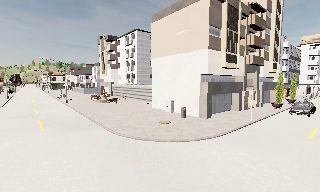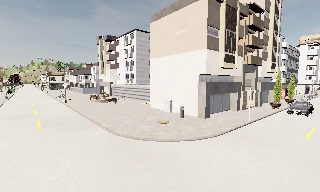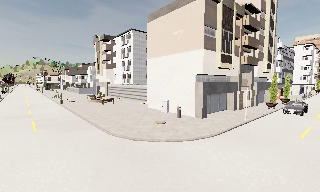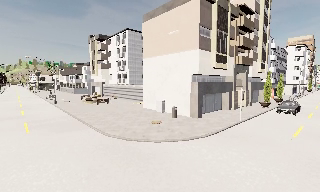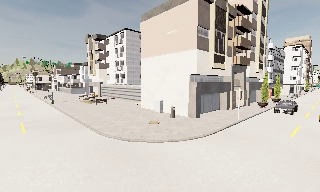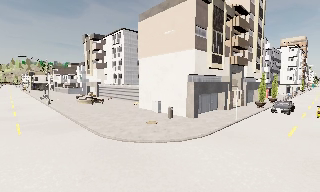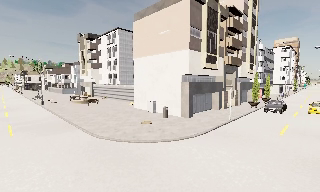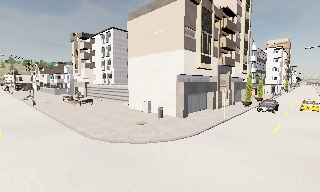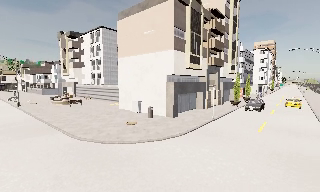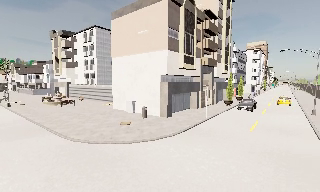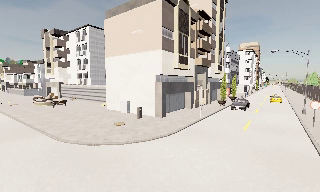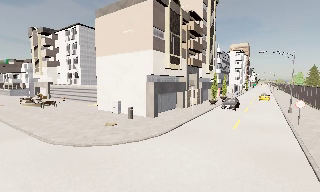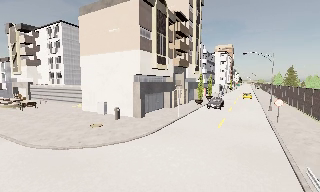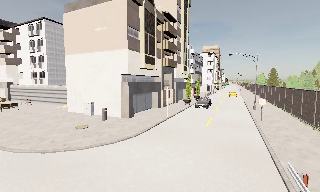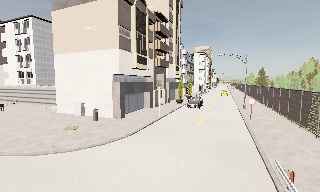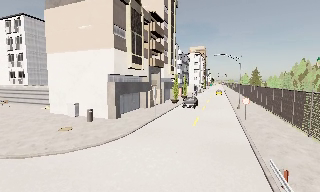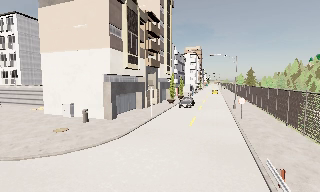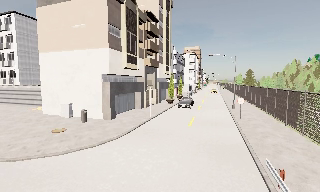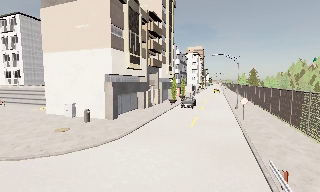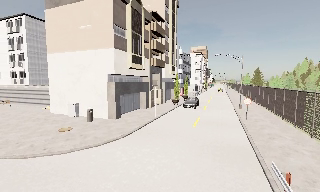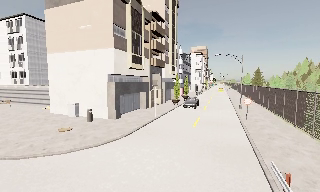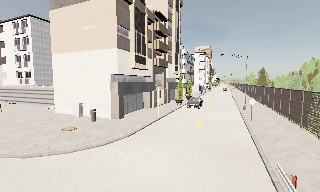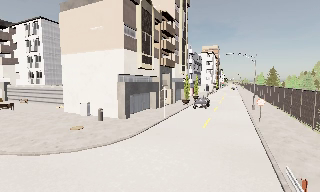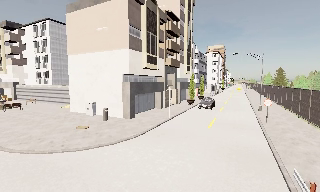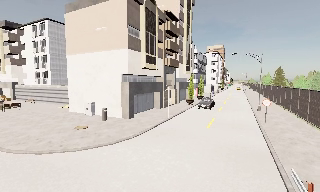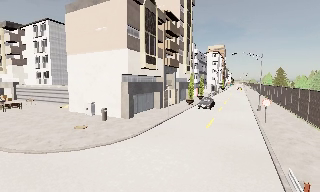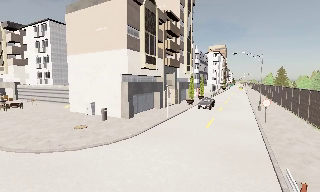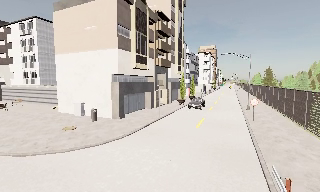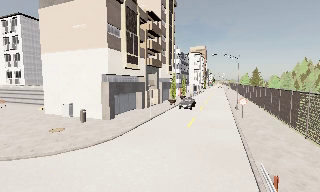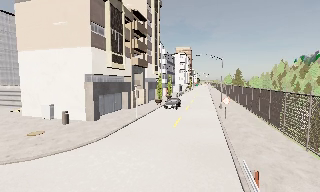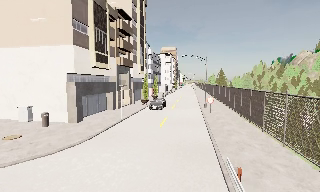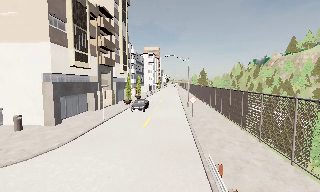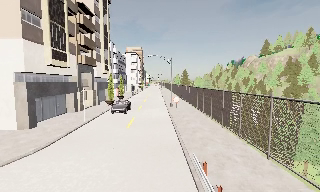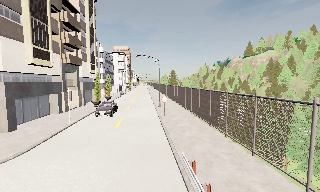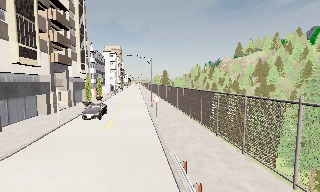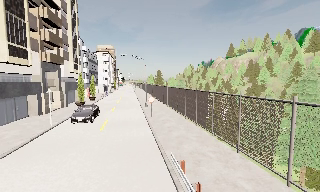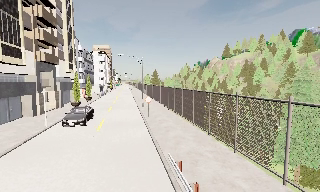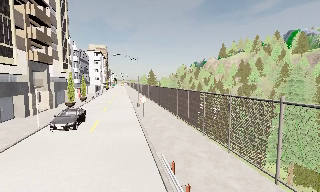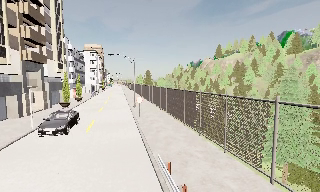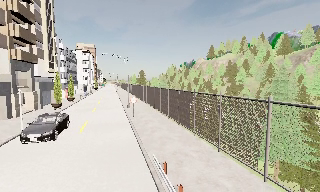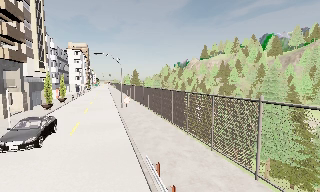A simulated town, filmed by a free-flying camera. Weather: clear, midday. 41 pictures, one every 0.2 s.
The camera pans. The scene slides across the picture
to the left.
The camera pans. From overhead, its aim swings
clockwise.
0.0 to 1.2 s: The camera shifts only a little, or ends up much as it began.
1.2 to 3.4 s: The camera swings to its right by about 25 degrees, and the scene slides to the left.
3.4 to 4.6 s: The camera shifts only a little, or ends up much as it began.
4.6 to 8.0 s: The scene slides to the left, as the camera pans about 45 degrees to its right. It travels forward, about 0.5 m.
The film runs forward here.
